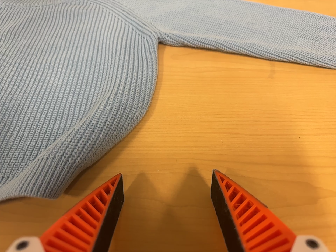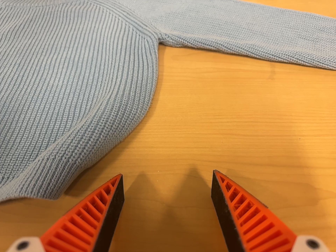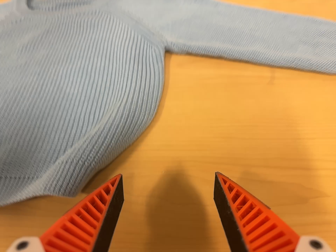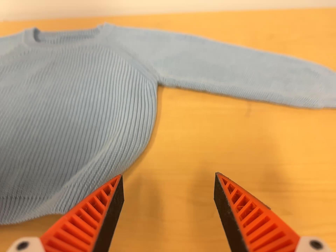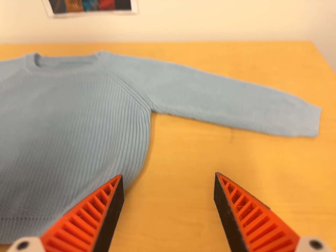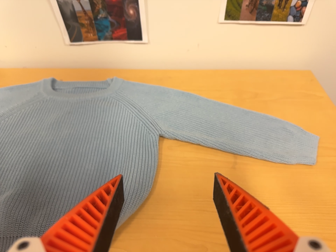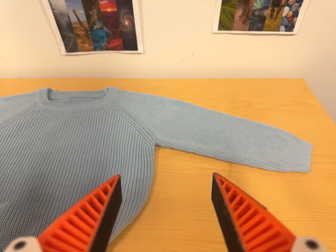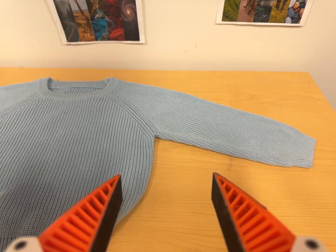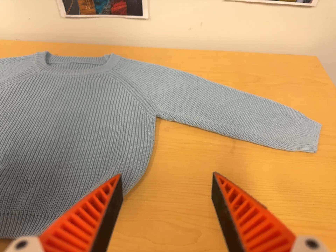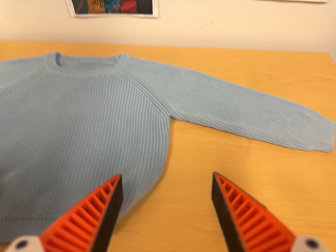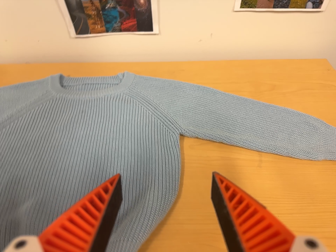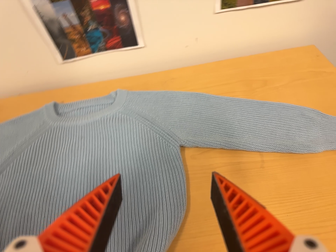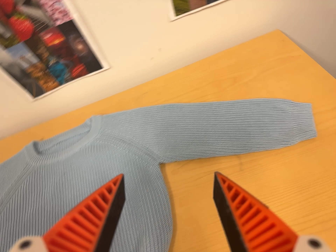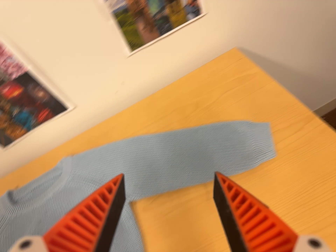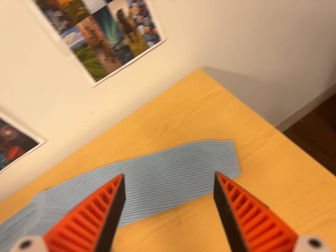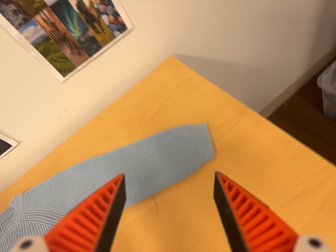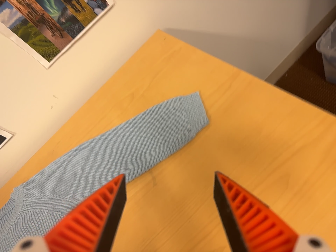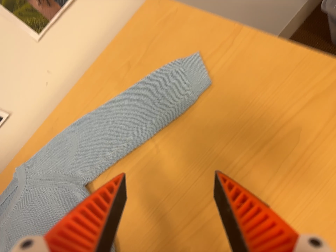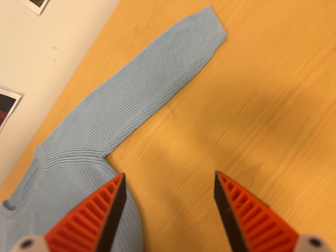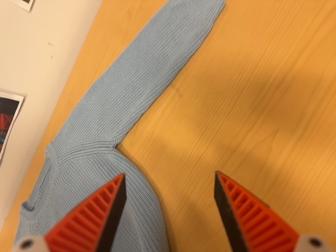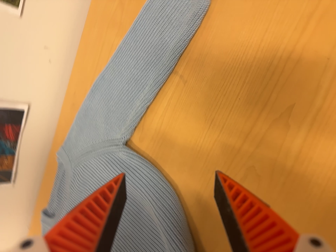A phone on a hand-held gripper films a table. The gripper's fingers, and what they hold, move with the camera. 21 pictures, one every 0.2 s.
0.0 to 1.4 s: The camera travels backward and toward the top of its view, about 16 cm, so what stands in front gets smaller.
1.4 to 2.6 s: The camera travels toward the top of its view, about 18 cm, so close, fixed things drift downward. It rolls about its line of sight by about 30 degrees, and the scene rotates counterclockwise.
2.6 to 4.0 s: The camera travels to its right, toward the bottom of its view and forward, about 18 cm. Its aim tips toward the bottom of its view by about 15 degrees, and the scene shifts upward. It rolls about its line of sight by about 40 degrees, and the scene rotates counterclockwise.
The film runs forward here.
